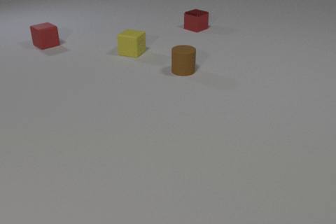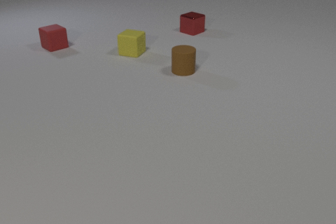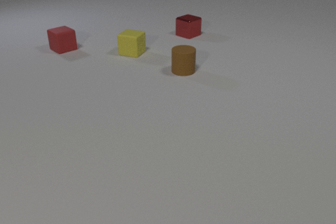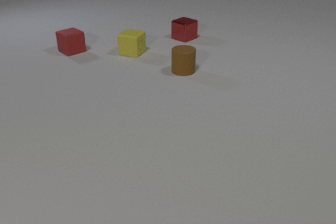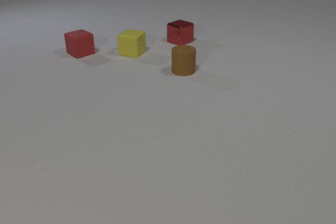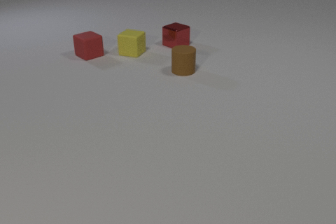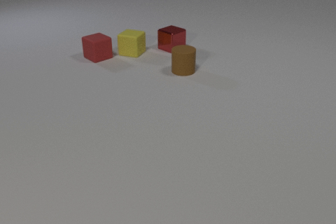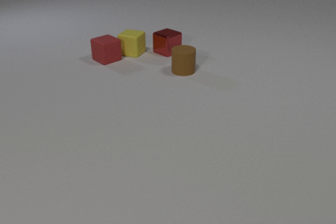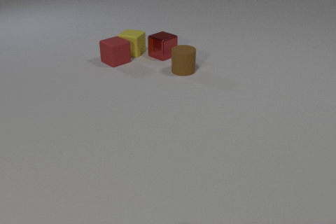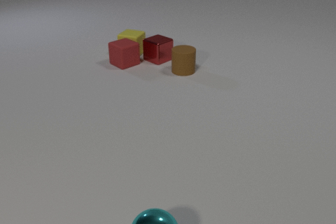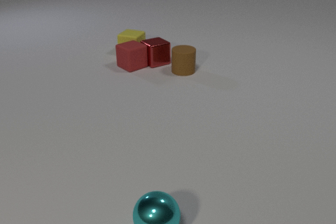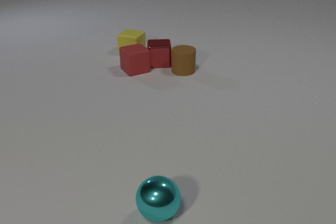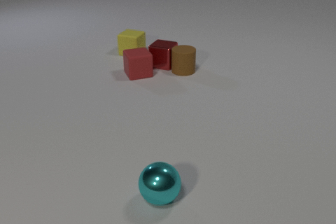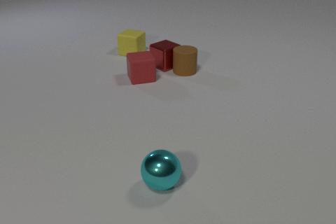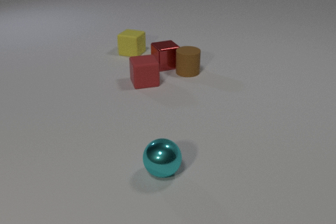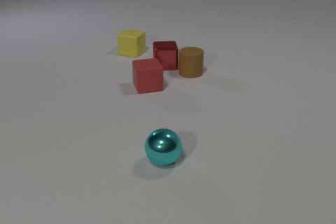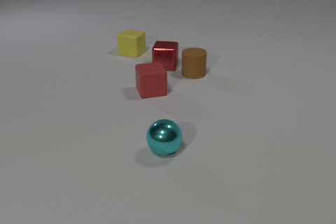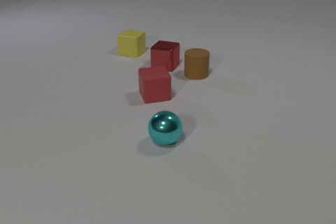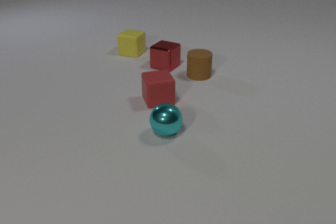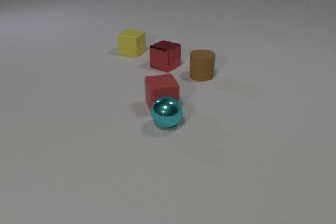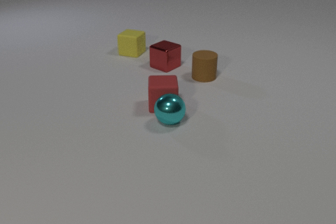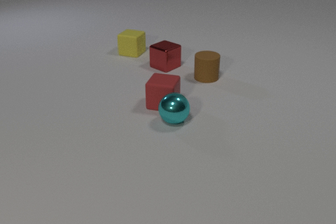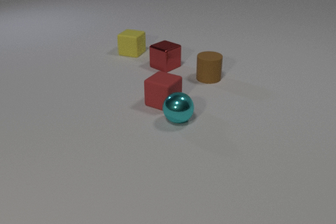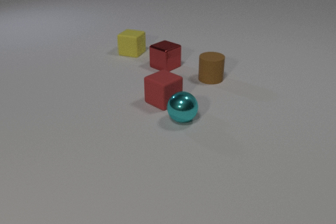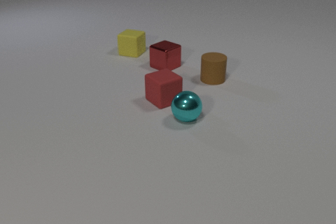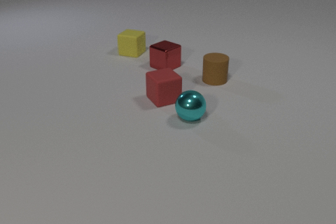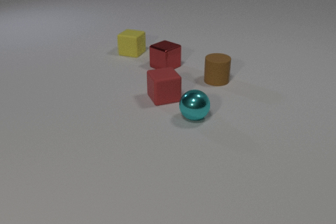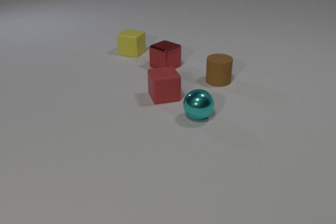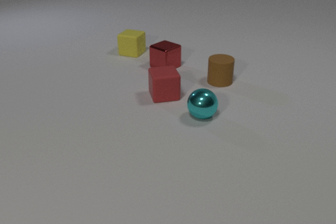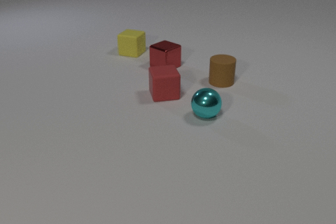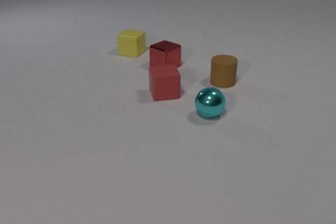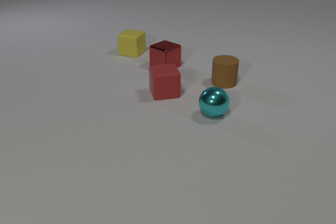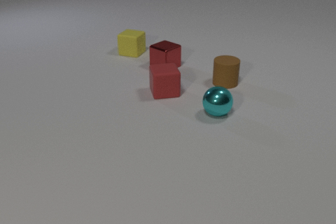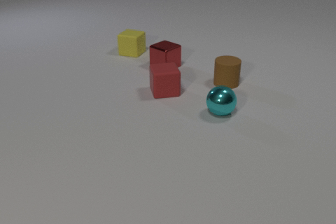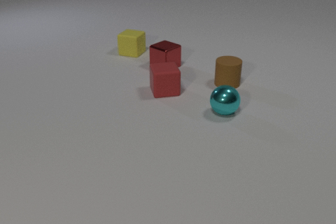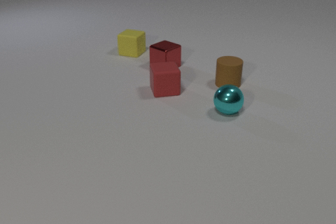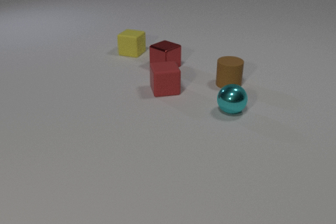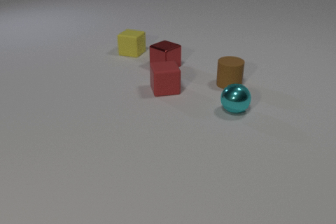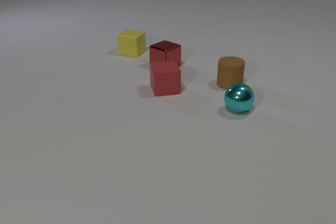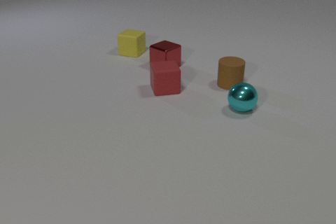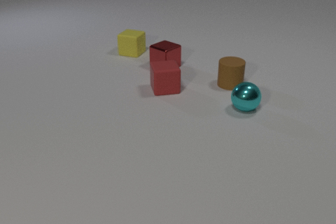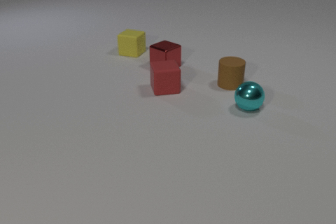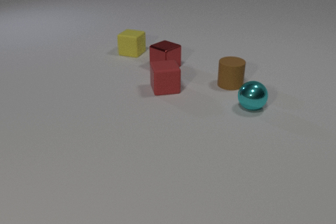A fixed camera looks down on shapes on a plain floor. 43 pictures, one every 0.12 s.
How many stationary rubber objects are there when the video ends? 3.
Are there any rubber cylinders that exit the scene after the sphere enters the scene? no.
What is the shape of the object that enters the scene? sphere.
0.00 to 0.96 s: The red metal cube slides toward the camera and to the left. The red rubber cube slides to the right and toward the camera.
0.96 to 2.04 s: The red metal cube slides toward the camera, spins so that its near face slides to the left, clockwise seen from above. The red rubber cube slides toward the camera and to the right, spins clockwise seen from above by about 30 degrees, its near face sliding to the left. The cyan metal sphere comes in at the bottom edge, rolls away from the camera. The brown rubber cylinder slides to the right and toward the camera. The red metal cube and the red rubber cube collide. The red metal cube and the brown rubber cylinder collide.
2.04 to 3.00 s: The red metal cube spins clockwise seen from above by about 30 degrees, its near face sliding to the left. The red rubber cube slides to the right and toward the camera, spins clockwise seen from above by about 75 degrees, its near face sliding to the left. The cyan metal sphere rolls away from the camera and to the right. The brown rubber cylinder slides to the right and toward the camera. The red rubber cube and the cyan metal sphere collide.
3.00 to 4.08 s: The red rubber cube slides away from the camera. The cyan metal sphere rolls to the right and away from the camera. The brown rubber cylinder slides to the right and toward the camera.
4.08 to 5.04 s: The cyan metal sphere rolls to the right and away from the camera.
